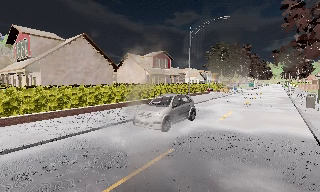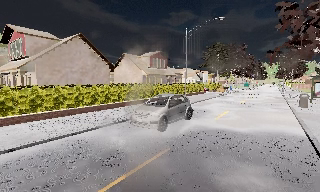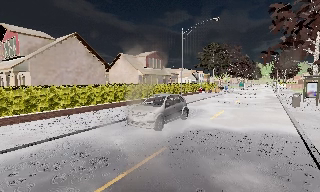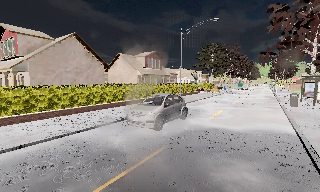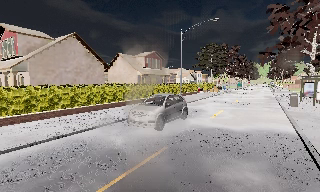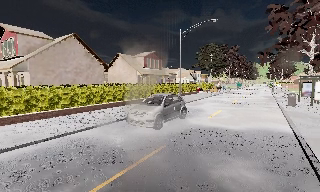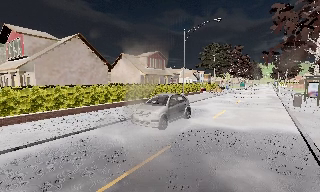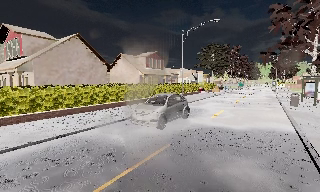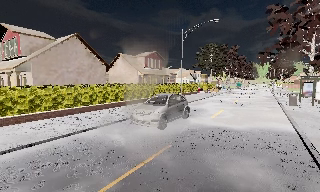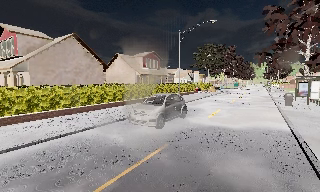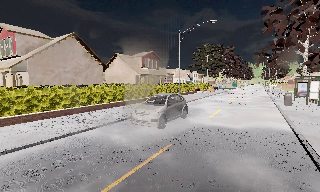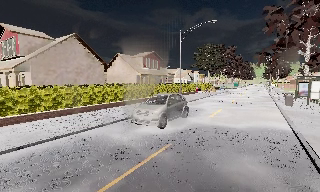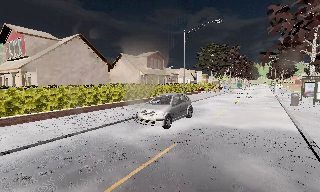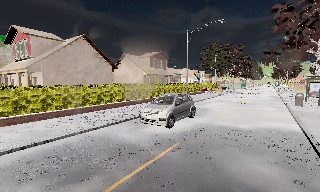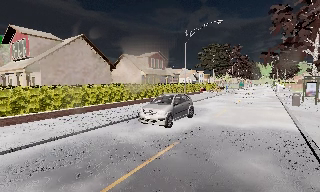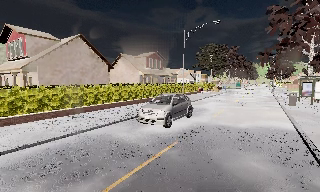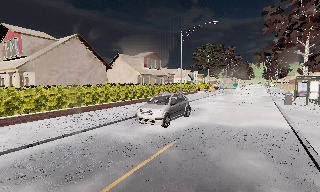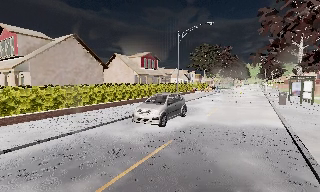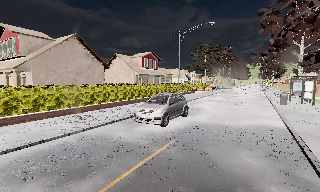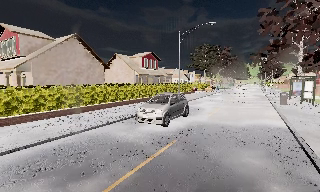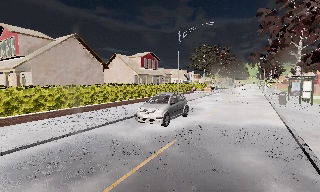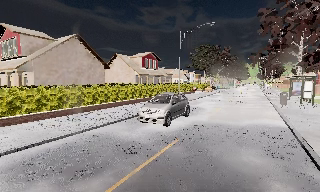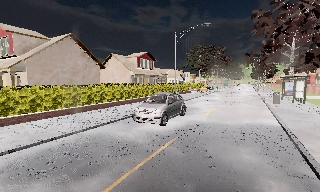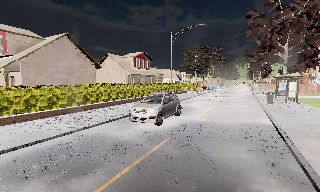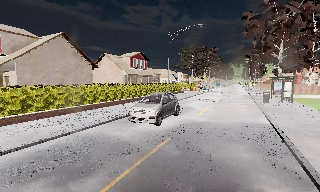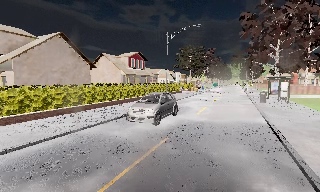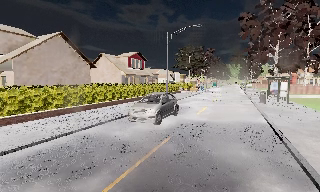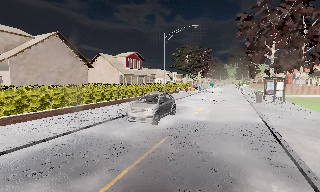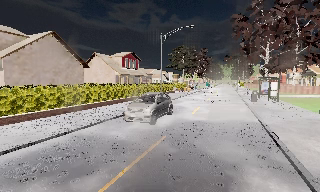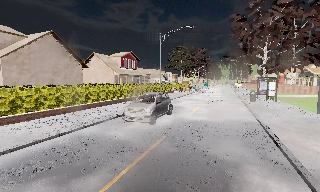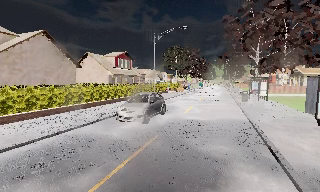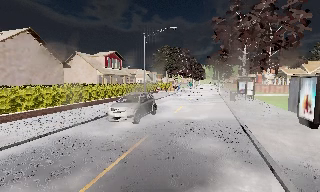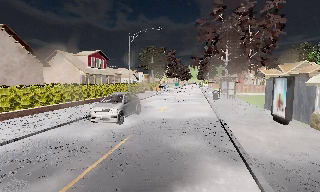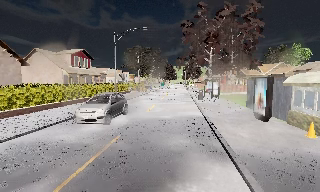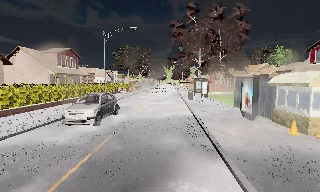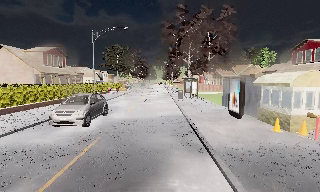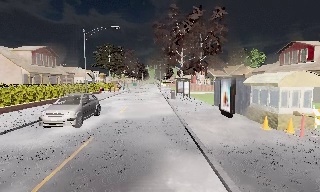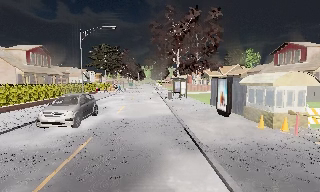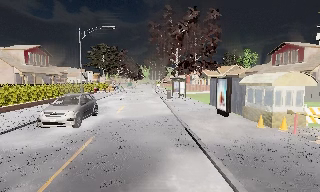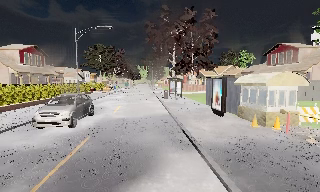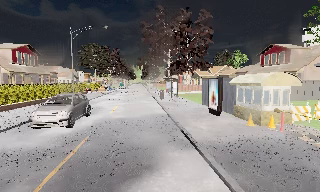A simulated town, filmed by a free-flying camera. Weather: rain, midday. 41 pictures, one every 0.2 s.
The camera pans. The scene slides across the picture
to the left.
The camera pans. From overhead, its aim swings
clockwise.
0.0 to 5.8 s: The camera pans to its right, which is clockwise from overhead, by about 15 degrees. It travels to its left and backward, about 2 m.
5.8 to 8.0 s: The camera pans to its right, which is clockwise from overhead, by about 30 degrees. It travels backward, about 1 m, so what stands in front gets smaller.
The film runs backward here.
